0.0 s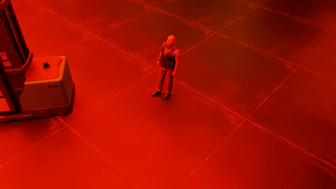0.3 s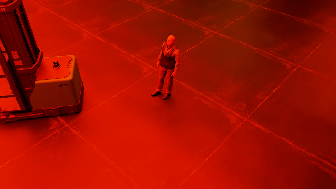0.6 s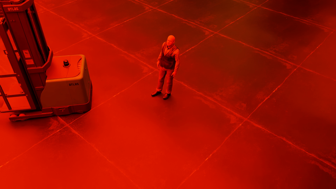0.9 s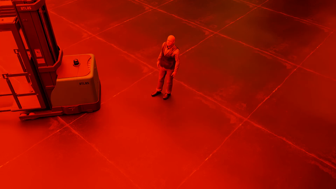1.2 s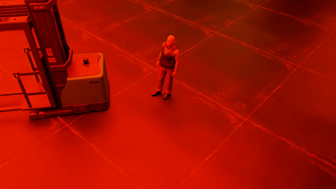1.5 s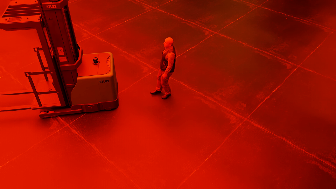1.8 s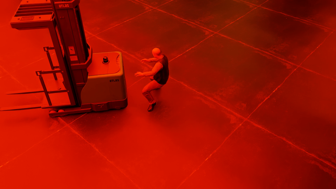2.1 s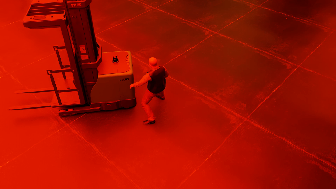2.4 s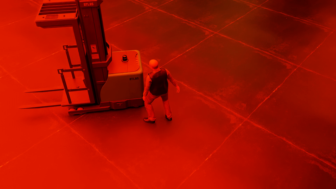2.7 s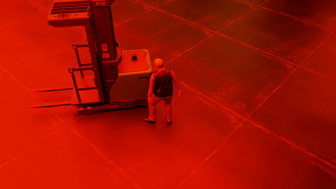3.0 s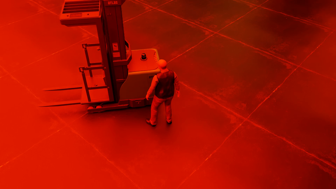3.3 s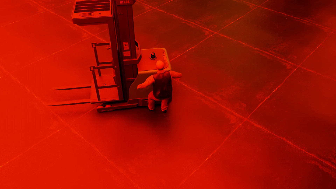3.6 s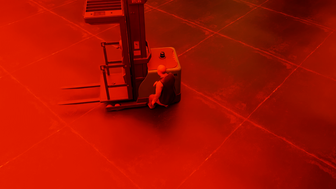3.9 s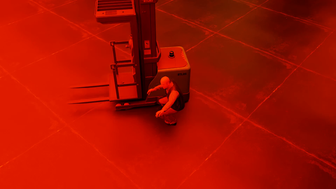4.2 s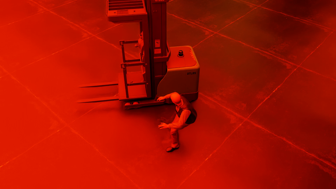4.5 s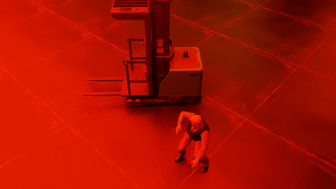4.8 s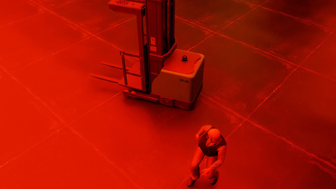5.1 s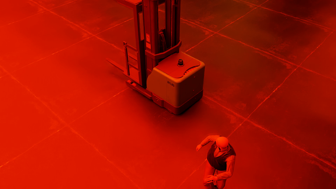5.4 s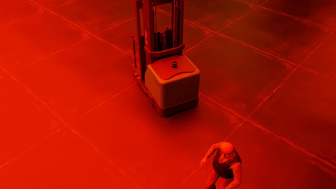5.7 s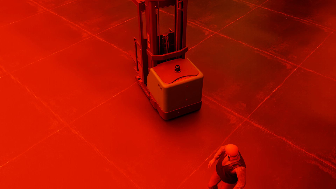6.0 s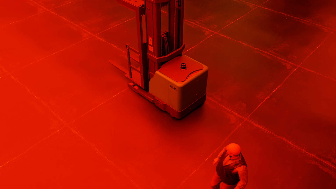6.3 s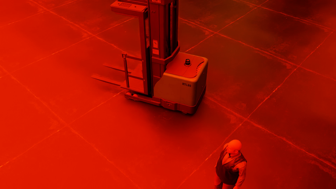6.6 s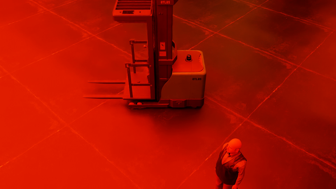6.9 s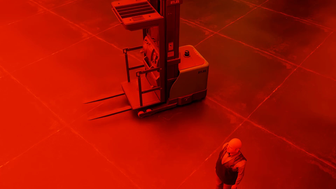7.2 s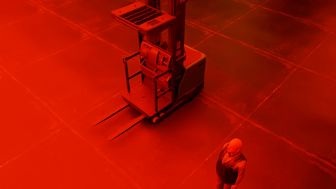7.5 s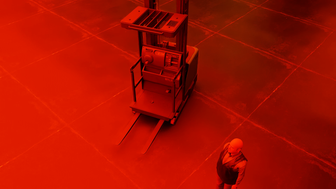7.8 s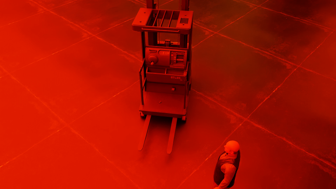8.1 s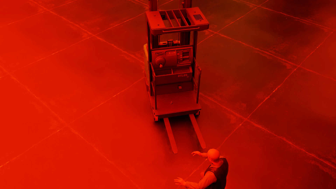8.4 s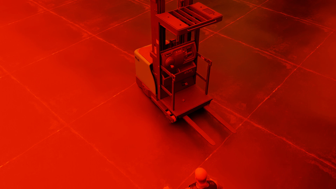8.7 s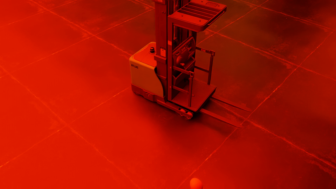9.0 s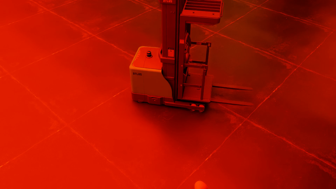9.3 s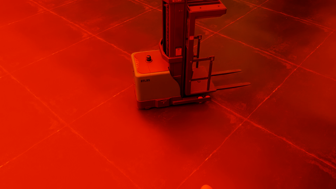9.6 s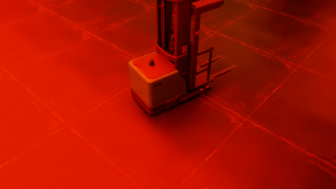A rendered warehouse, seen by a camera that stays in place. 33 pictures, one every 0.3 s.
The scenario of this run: Near miss between a forklift and a person.
